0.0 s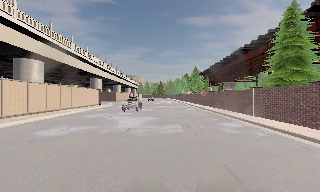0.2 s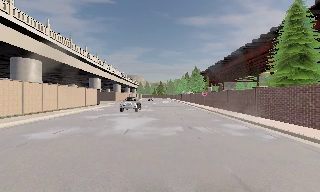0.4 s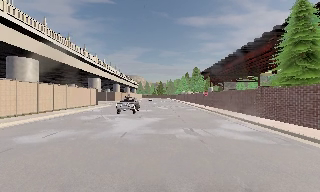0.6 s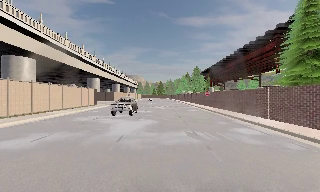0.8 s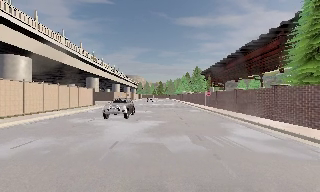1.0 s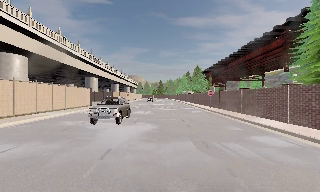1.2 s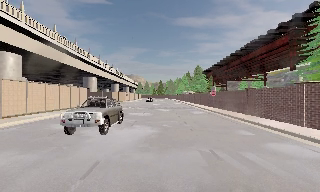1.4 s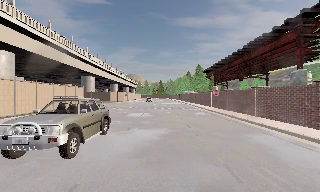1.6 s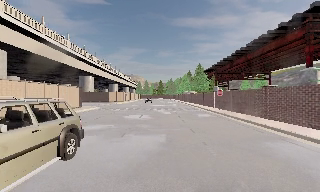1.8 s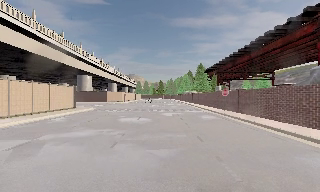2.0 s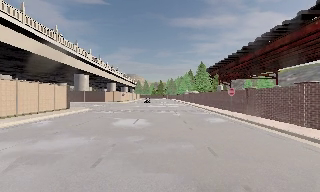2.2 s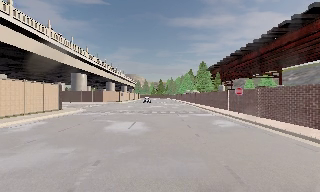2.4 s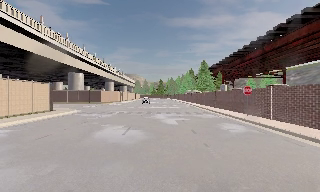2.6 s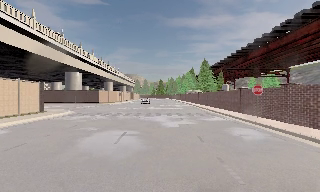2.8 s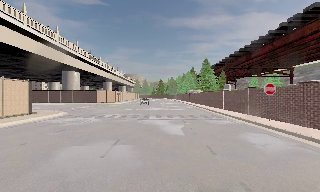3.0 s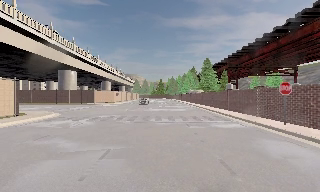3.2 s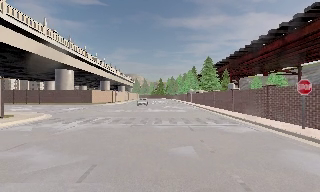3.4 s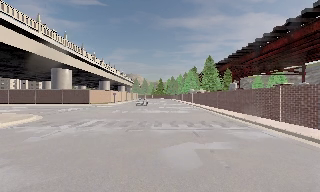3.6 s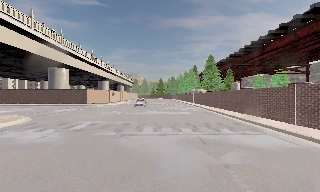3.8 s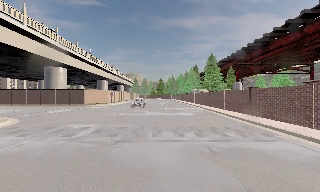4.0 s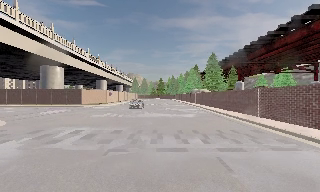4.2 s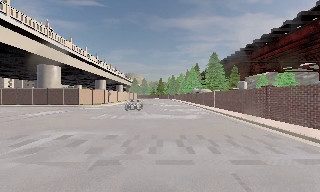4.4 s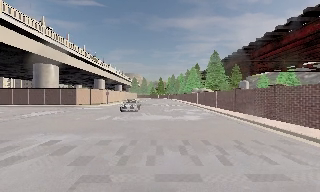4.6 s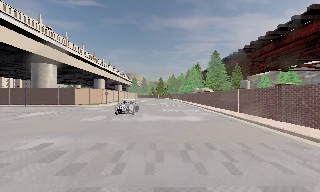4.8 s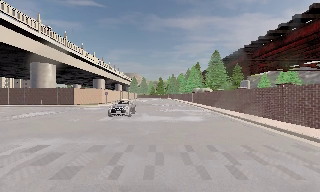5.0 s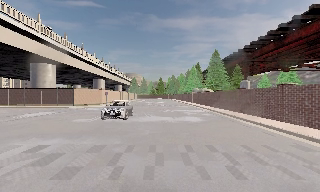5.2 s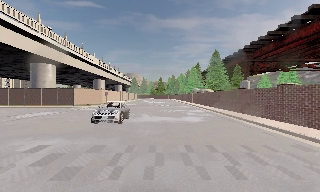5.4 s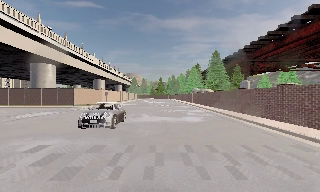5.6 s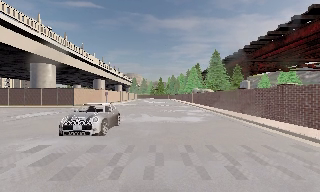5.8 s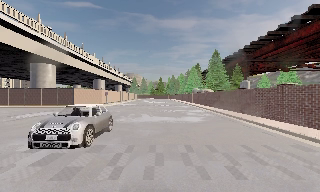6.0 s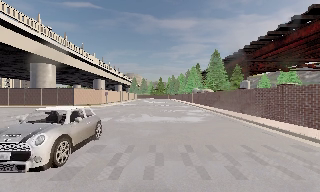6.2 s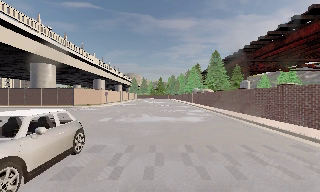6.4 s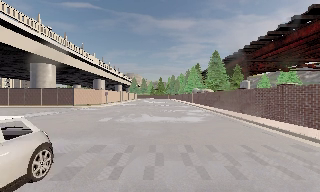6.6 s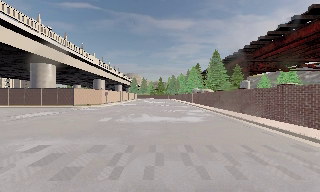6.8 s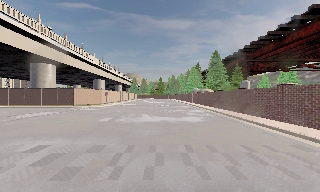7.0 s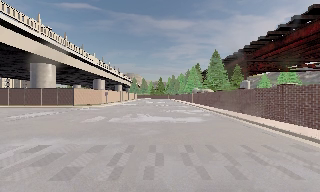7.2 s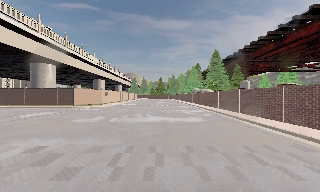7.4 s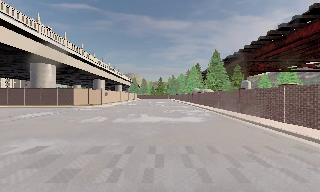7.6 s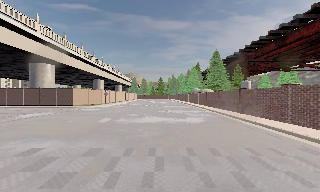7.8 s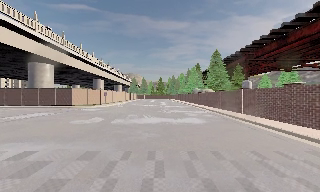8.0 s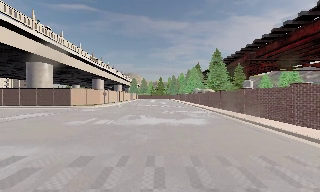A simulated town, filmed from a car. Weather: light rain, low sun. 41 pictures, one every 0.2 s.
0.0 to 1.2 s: The camera travels forward, about 5 m, so what stands in front looms larger. It gains speed.
1.2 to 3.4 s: The camera travels forward, about 15 m, so what stands in front looms larger.
3.4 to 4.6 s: The camera travels forward, about 6 m, so what stands in front looms larger. It loses speed.
4.6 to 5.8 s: The camera shifts only a little, or ends up much as it began.
5.8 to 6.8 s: The camera keeps its place and its aim.
6.8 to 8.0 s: The camera travels forward, about 1 m, so what stands in front looms larger. It gains speed.
The film runs forward here.
